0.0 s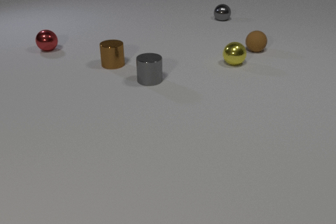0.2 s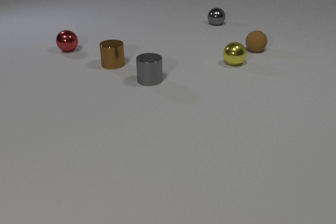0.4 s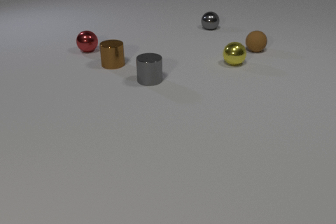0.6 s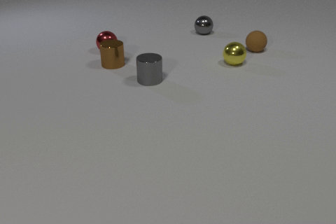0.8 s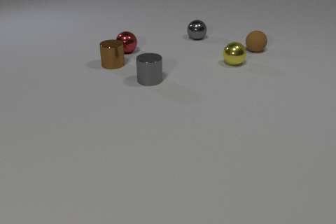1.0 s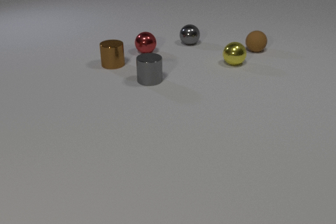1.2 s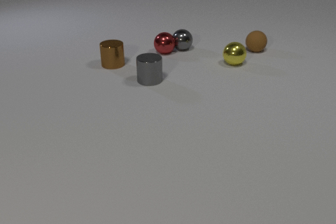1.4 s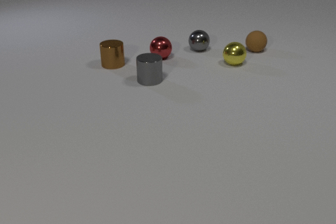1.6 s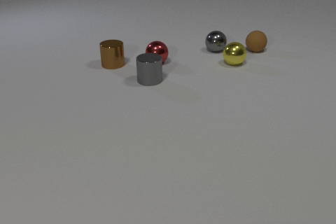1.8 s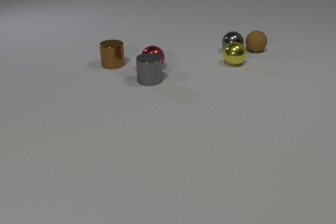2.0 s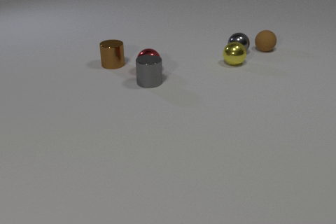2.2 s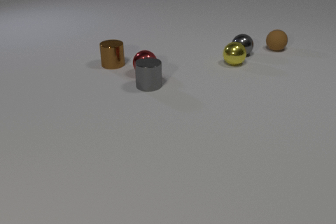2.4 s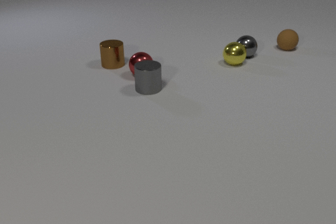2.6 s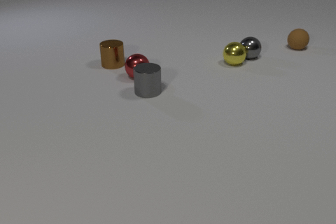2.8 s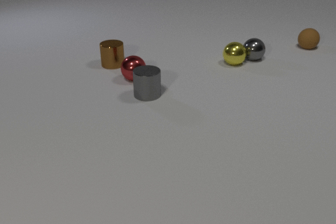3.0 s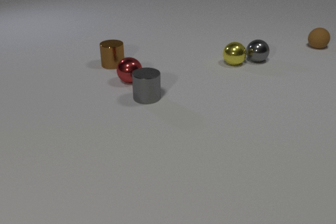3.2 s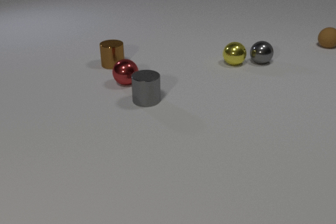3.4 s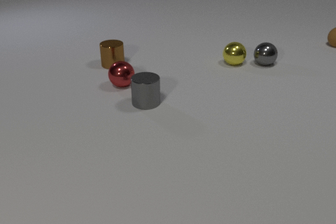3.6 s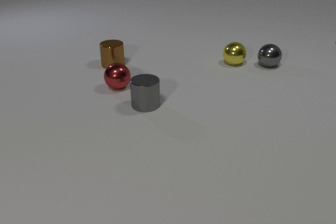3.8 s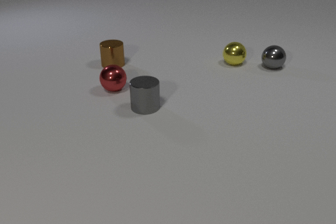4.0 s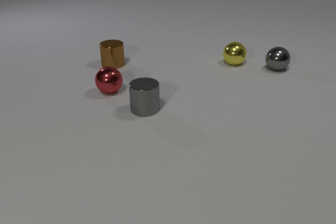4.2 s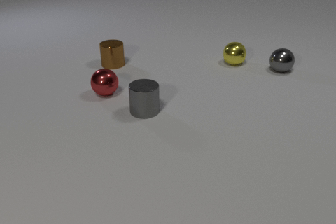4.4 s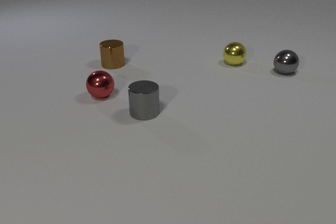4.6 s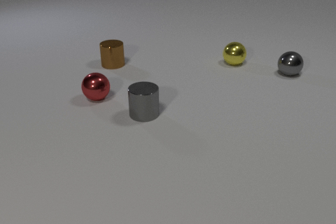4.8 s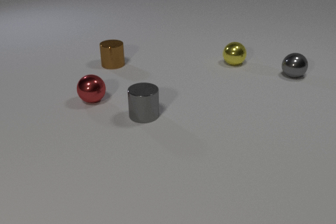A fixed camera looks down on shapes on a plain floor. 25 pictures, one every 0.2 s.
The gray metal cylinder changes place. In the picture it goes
toward the camera.
The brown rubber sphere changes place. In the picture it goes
to the right.
0.0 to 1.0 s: The red metal sphere rolls to the right. The gray metal sphere rolls toward the camera.
1.0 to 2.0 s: The red metal sphere rolls toward the camera. The gray metal sphere rolls to the right and toward the camera. The brown rubber sphere rolls to the right. The red metal sphere and the gray metal sphere collide. The gray metal sphere and the brown rubber sphere collide. The red metal sphere and the gray metal cylinder collide.
2.0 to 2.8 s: The red metal sphere rolls toward the camera and to the left. The gray metal sphere rolls to the right and toward the camera. The brown rubber sphere rolls to the right and away from the camera. The gray metal cylinder slides toward the camera.
2.8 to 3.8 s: The red metal sphere rolls toward the camera and to the left. The gray metal sphere rolls to the right and toward the camera. The brown rubber sphere rolls to the right and away from the camera, leaves at the right edge. The gray metal cylinder slides toward the camera.
3.8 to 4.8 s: The red metal sphere rolls to the left and toward the camera. The gray metal sphere rolls to the right and toward the camera. The gray metal cylinder slides toward the camera.
How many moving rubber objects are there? 1.
What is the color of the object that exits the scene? brown.
Are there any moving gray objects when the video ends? yes.
